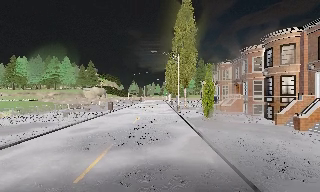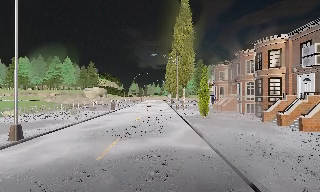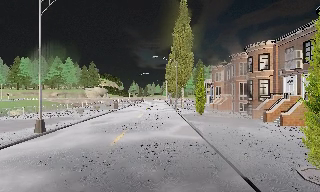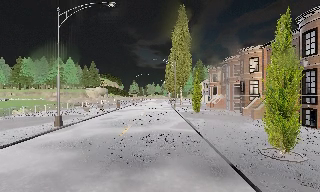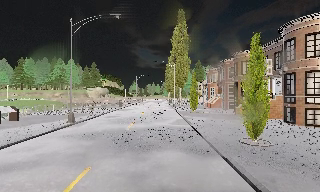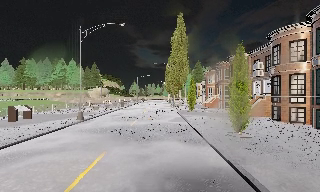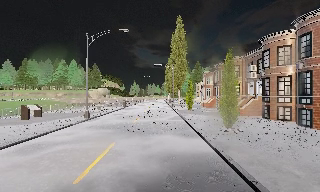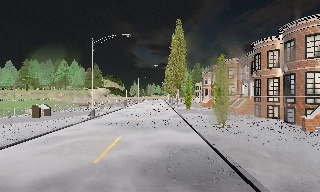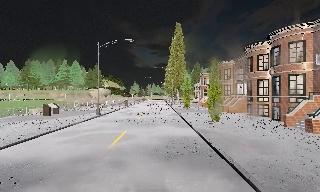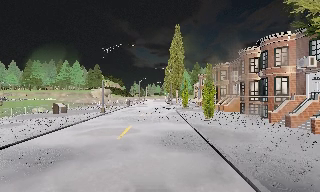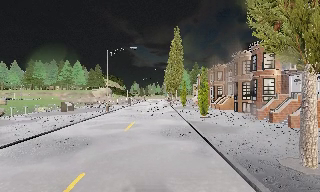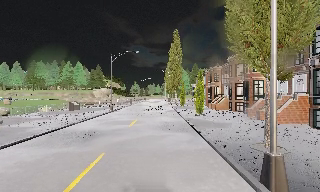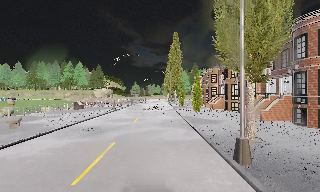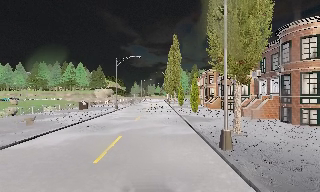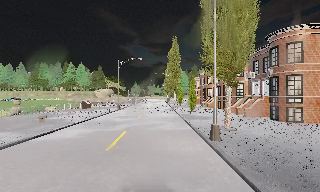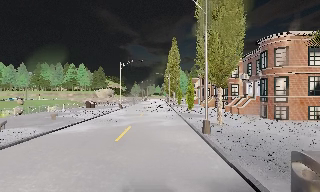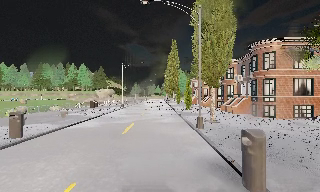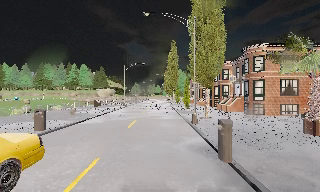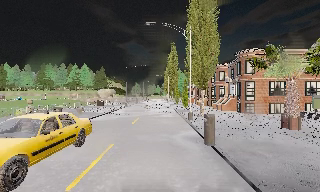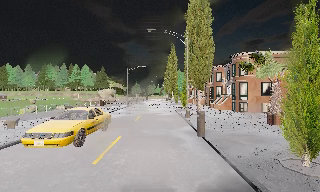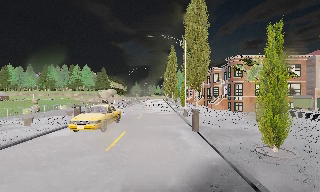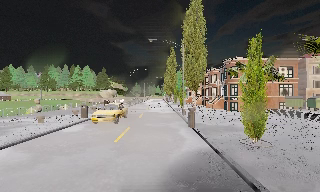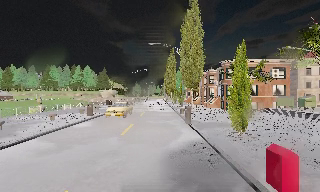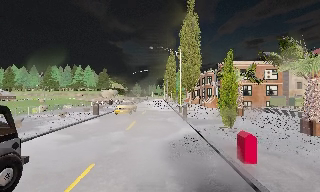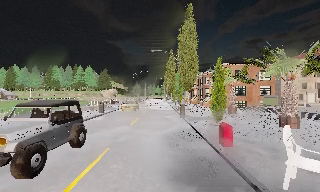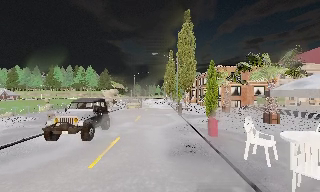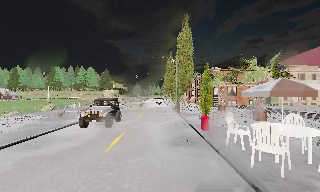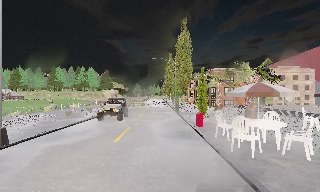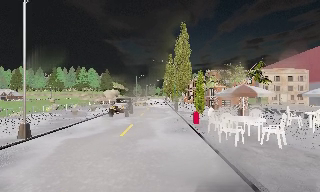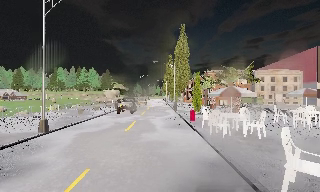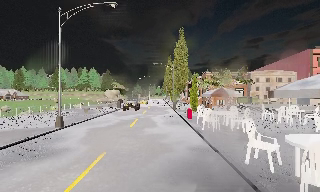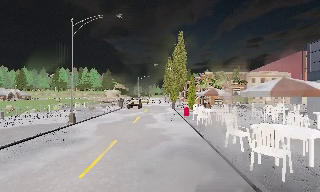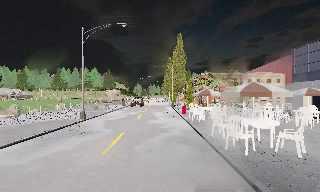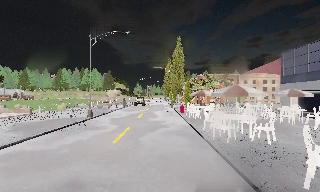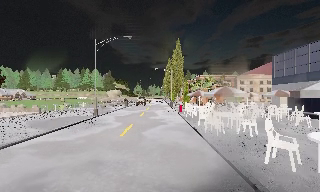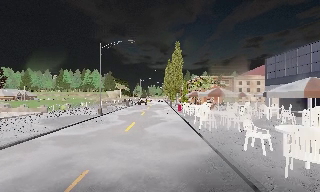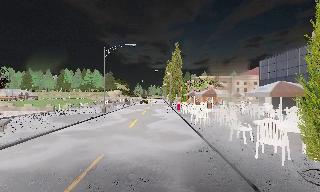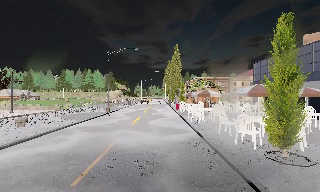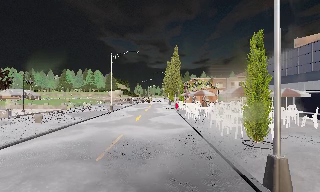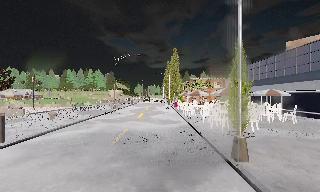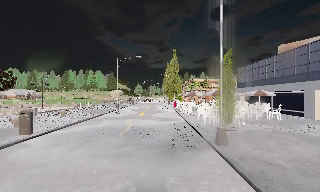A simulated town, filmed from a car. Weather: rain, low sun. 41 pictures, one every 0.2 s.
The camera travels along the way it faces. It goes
backward.
0.0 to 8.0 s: The camera travels backward, about 55 m, so what stands in front gets smaller.
The film runs backward here.
